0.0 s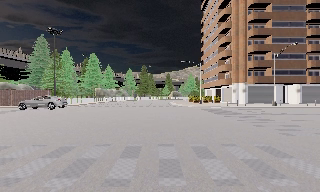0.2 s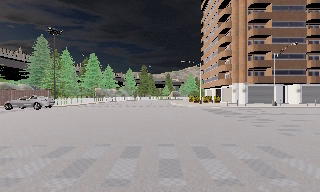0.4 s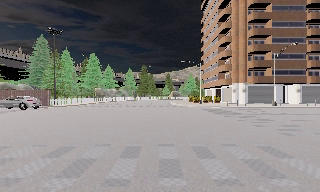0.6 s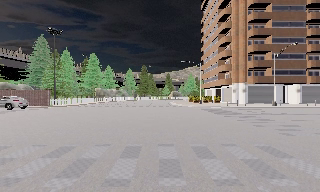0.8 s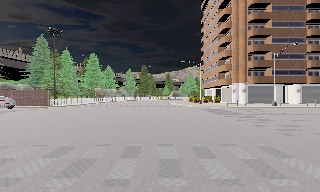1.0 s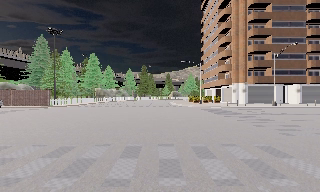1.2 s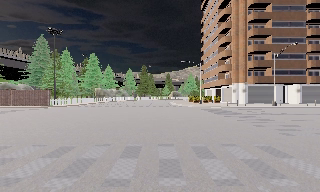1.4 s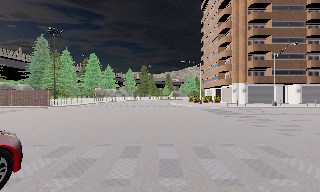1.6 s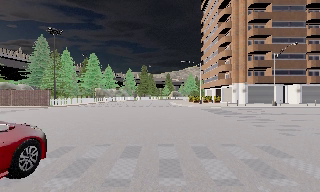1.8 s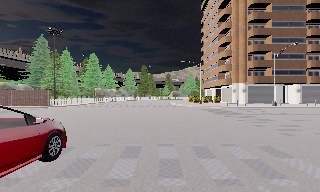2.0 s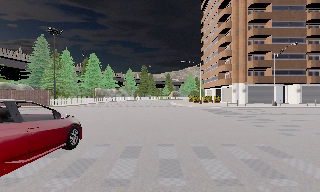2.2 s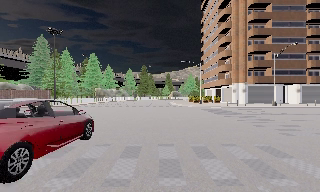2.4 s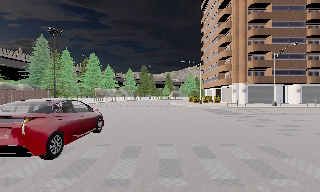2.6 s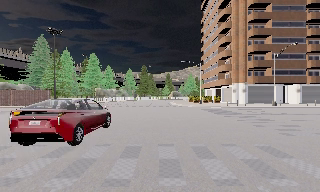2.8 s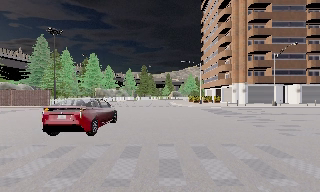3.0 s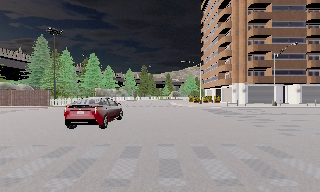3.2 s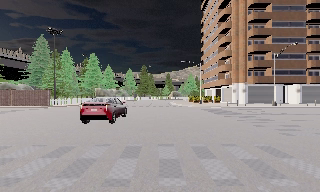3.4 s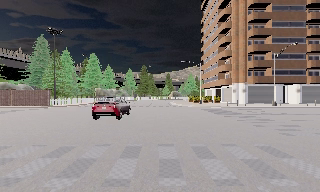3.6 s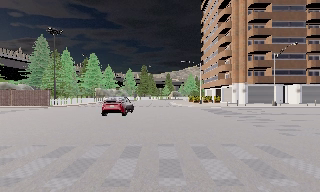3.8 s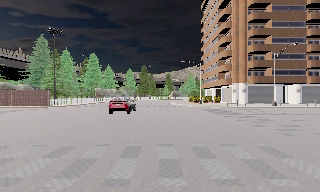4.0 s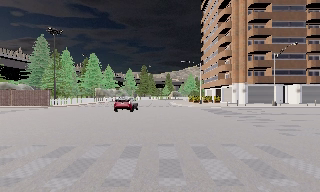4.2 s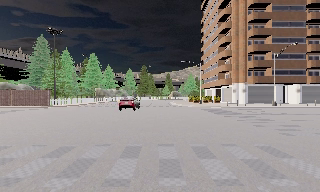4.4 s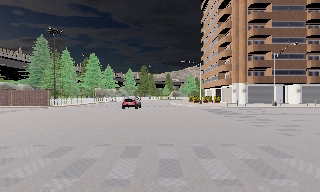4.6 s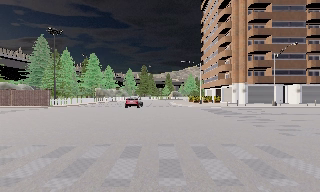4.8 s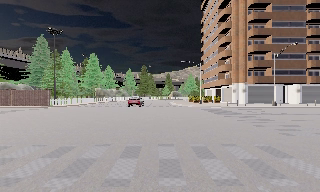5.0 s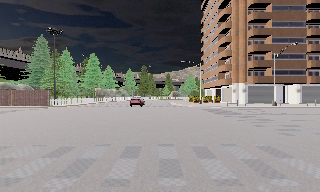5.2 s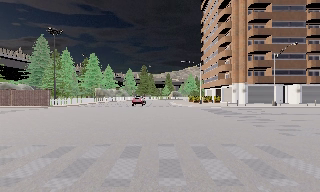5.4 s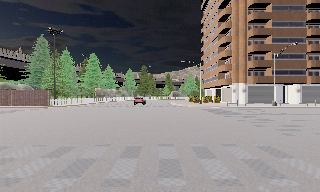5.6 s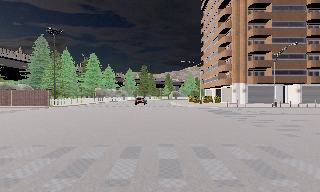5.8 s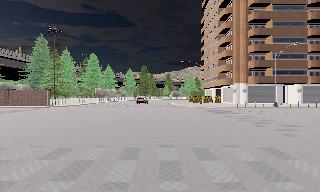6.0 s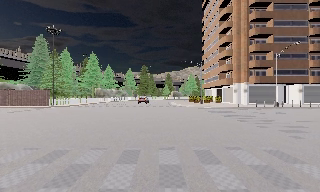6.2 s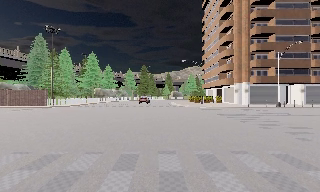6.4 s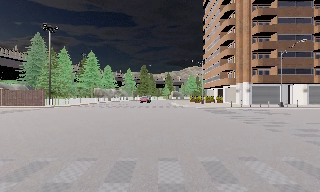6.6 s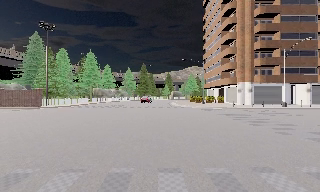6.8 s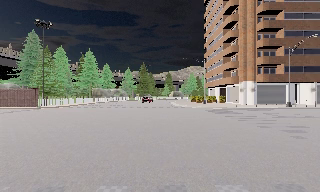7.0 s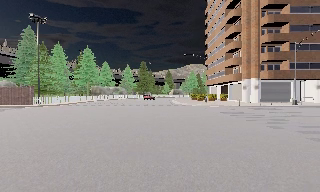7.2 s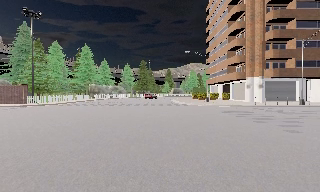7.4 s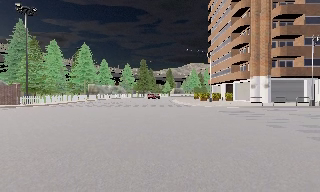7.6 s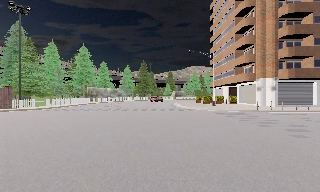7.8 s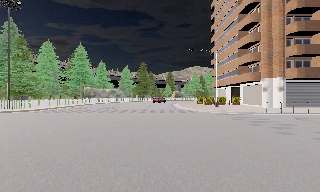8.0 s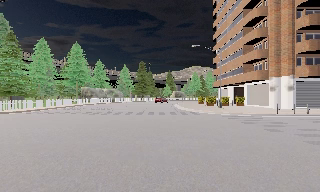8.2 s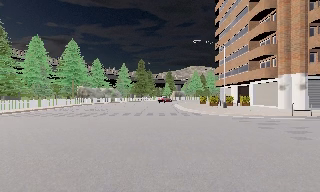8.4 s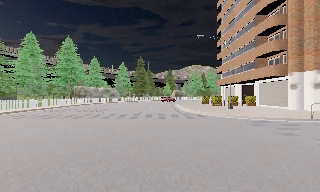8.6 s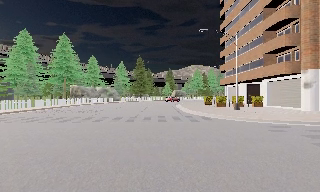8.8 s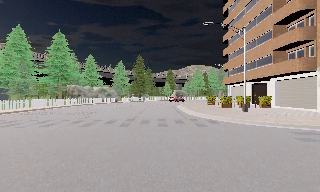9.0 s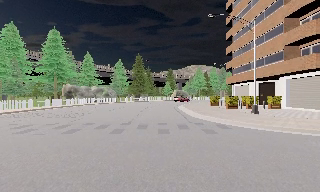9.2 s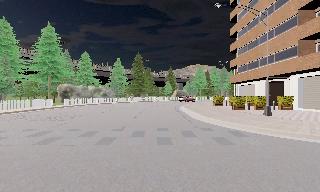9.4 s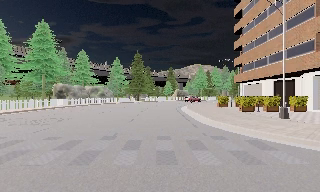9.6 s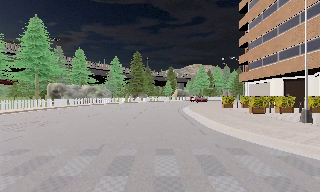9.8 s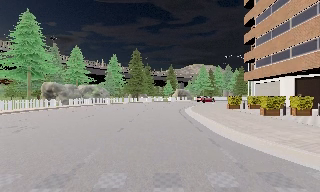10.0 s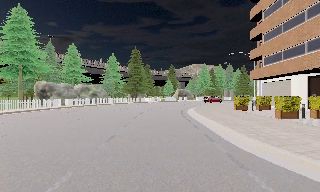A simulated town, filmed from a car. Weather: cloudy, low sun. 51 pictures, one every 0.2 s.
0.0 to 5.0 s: The camera keeps its place and its aim.
5.0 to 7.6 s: The camera travels forward, about 7 m, so what stands in front looms larger. It gains speed.
7.6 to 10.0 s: The camera travels forward, about 17 m, so what stands in front looms larger.
The film runs forward here.
